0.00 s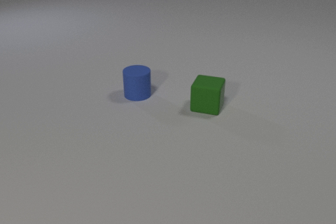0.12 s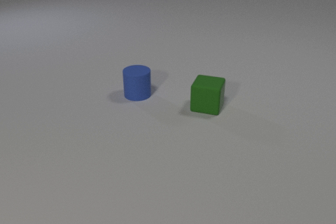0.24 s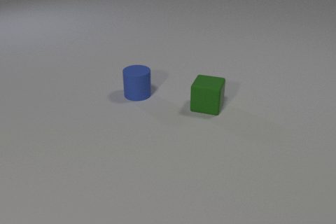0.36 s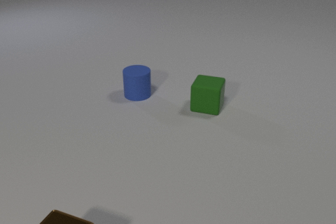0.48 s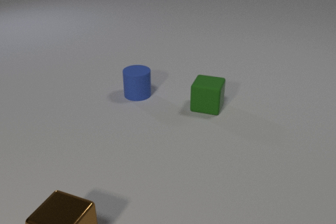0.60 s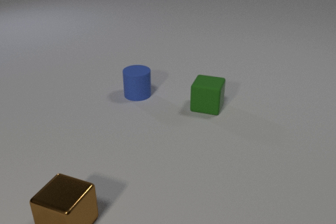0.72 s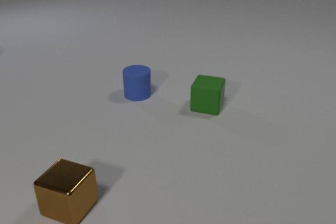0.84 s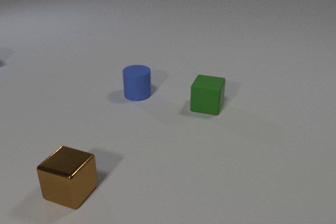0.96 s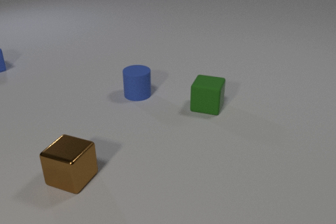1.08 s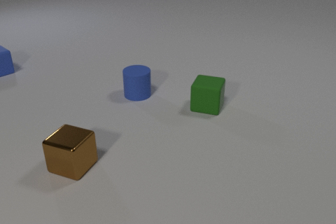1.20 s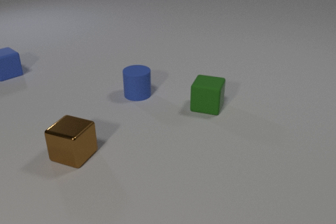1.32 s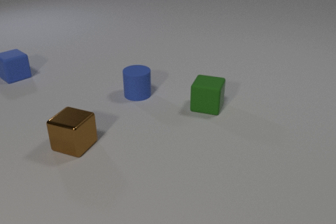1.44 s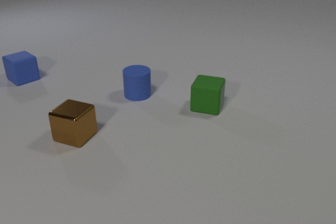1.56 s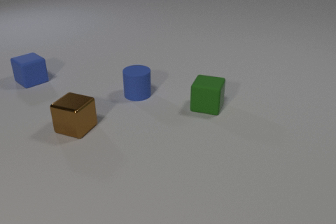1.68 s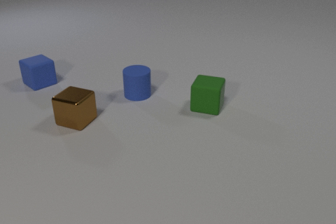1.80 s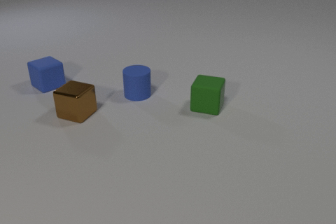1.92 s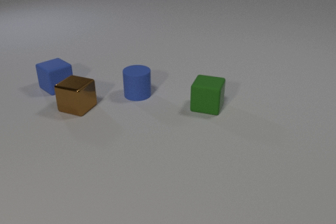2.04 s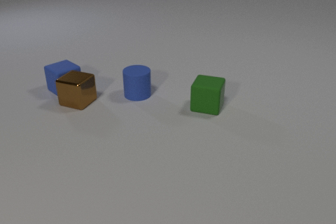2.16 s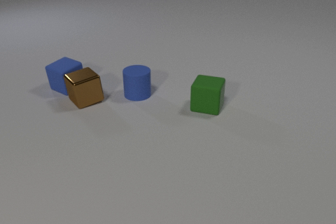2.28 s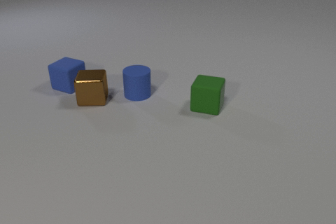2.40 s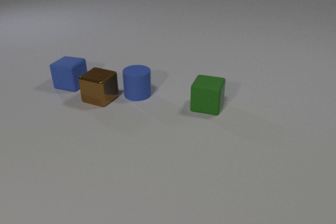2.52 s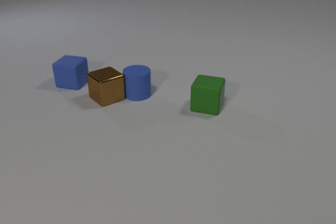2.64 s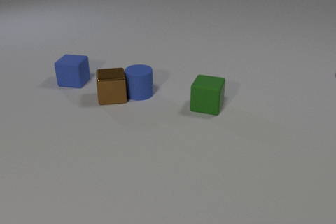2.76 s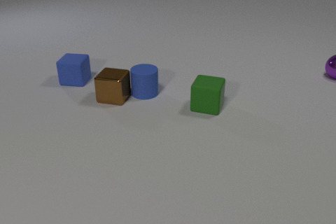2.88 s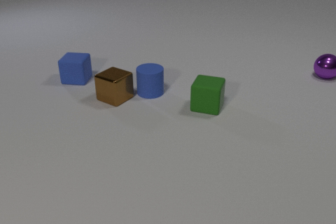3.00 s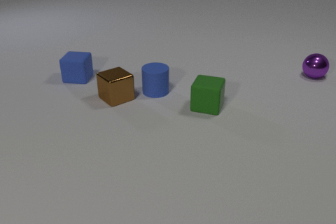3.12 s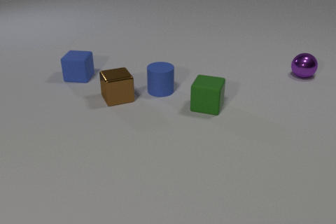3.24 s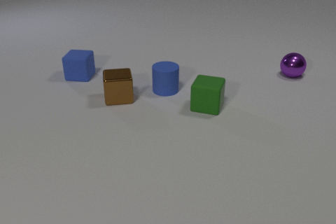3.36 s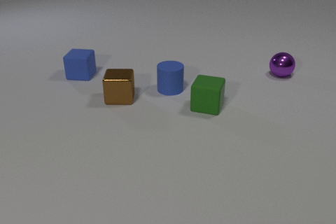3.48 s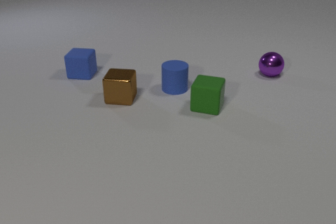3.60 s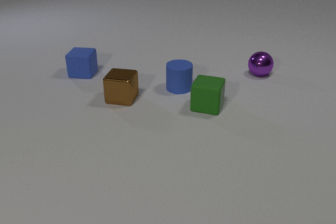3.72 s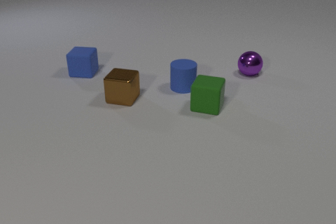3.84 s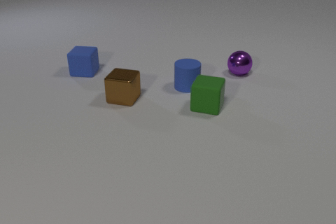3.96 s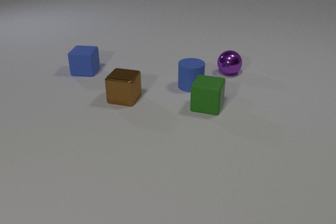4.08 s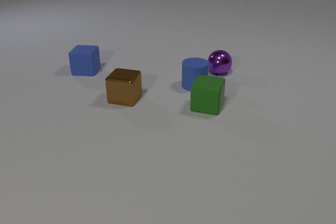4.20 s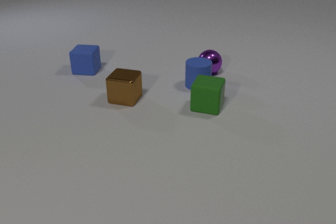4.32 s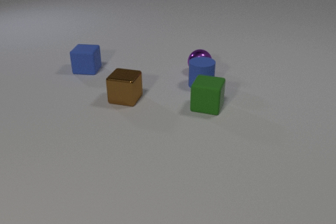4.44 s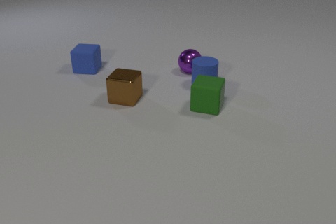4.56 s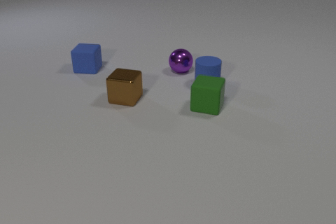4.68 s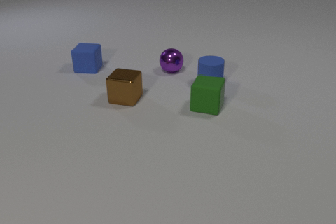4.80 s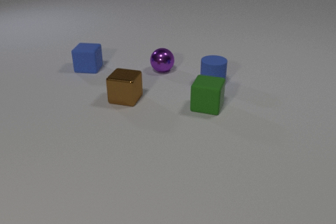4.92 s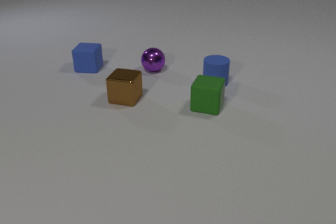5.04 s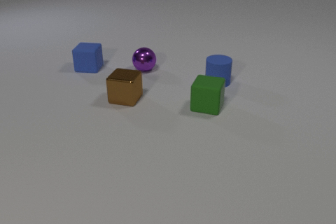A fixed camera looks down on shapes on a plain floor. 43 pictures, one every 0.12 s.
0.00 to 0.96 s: The brown metal cube comes in at the bottom edge, slides away from the camera. The blue rubber cube comes in at the left edge, slides toward the camera and to the right.
0.96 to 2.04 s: The brown metal cube slides away from the camera. The blue rubber cube slides toward the camera and to the right. The brown metal cube and the blue rubber cube collide.
2.04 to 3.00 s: The brown metal cube slides to the right, spins so that its near face slides to the left, clockwise seen from above. The blue rubber cube slides away from the camera and to the right, spins counterclockwise seen from above by about 30 degrees, its near face sliding to the right. The blue rubber cylinder slides to the right. The purple metal sphere comes in at the right edge, rolls to the left. The brown metal cube and the blue rubber cylinder collide.
3.00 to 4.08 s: The brown metal cube slides to the right, spins clockwise seen from above by about 60 degrees, its near face sliding to the left. The blue rubber cube slides away from the camera and to the right. The blue rubber cylinder slides to the right. The purple metal sphere rolls to the left.
4.08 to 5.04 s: The blue rubber cube slides away from the camera. The blue rubber cylinder slides to the right and away from the camera. The purple metal sphere rolls to the left.
What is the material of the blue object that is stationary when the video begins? rubber.
How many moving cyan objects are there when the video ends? 0.
How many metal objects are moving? 2.
